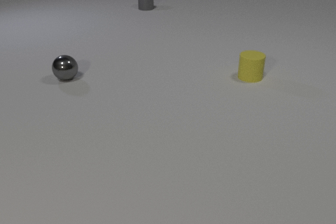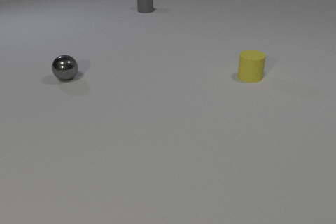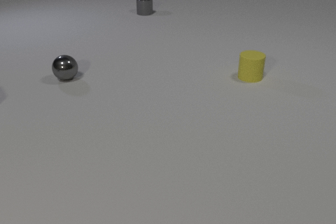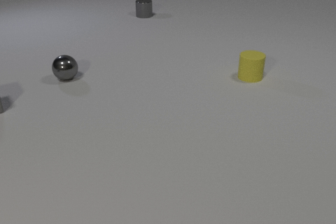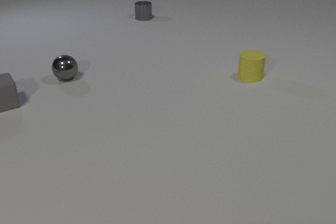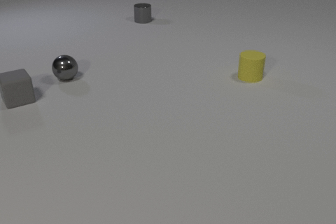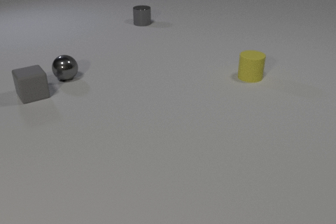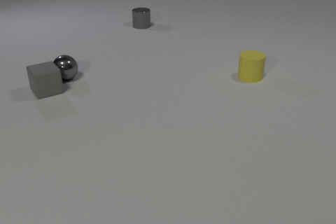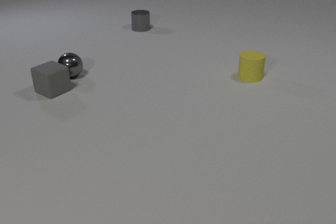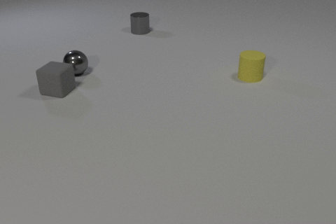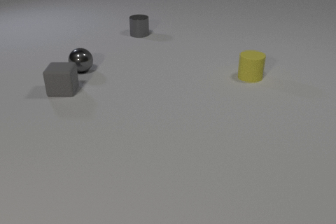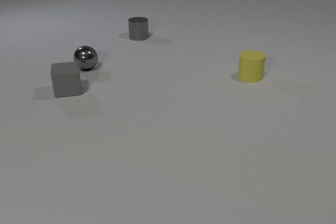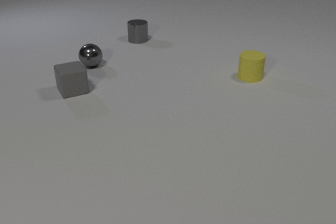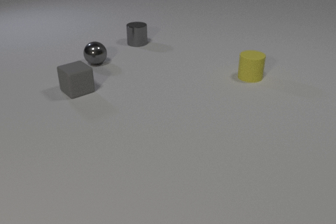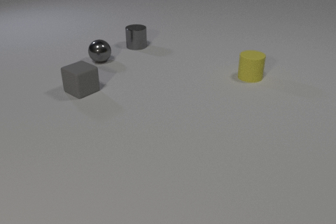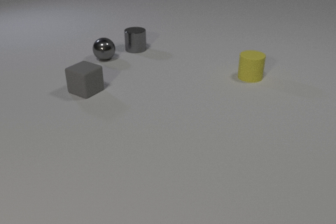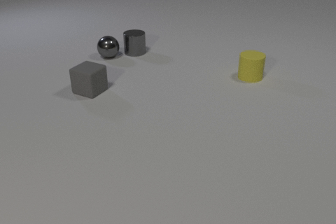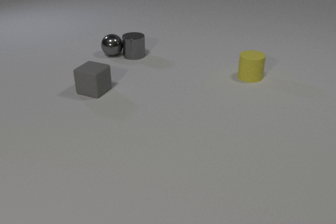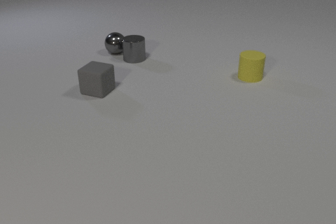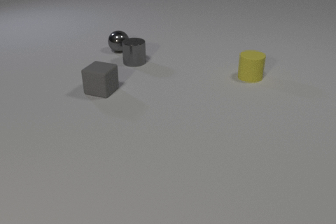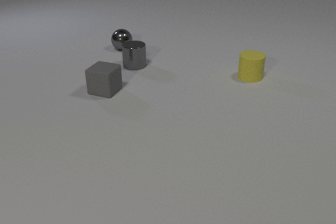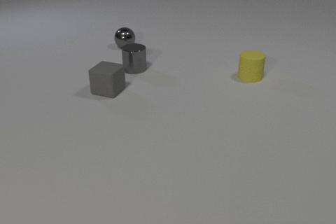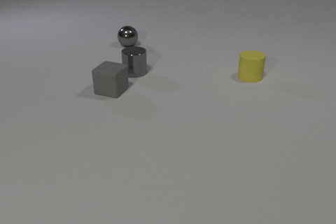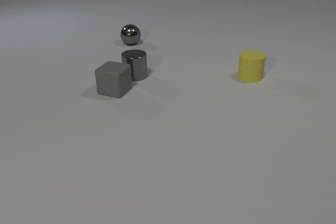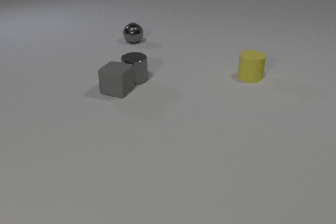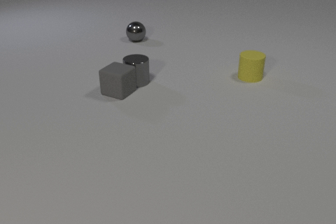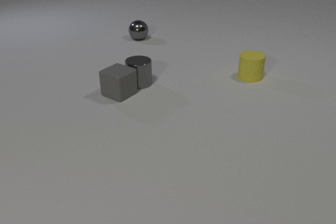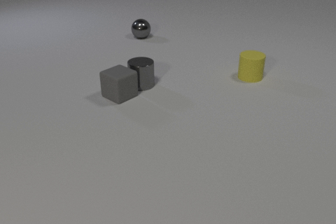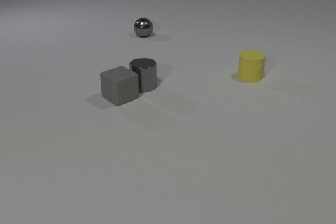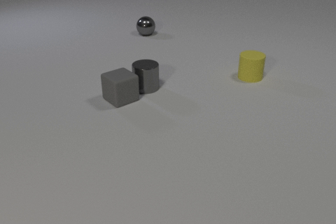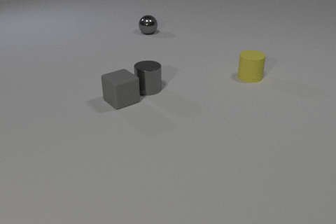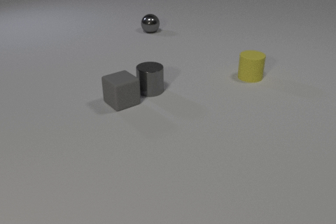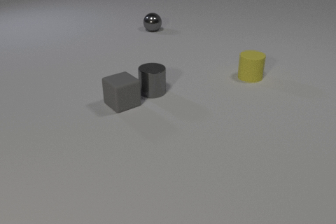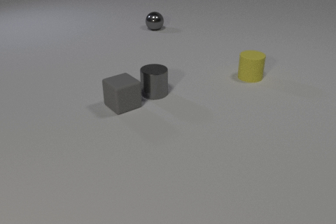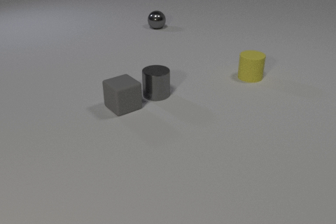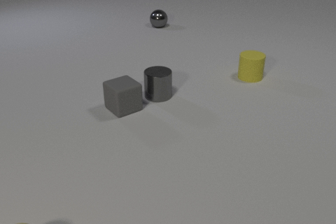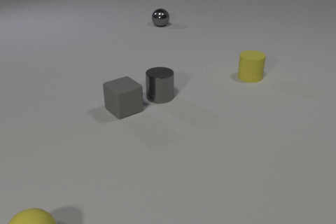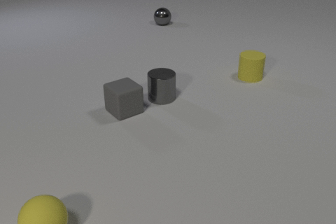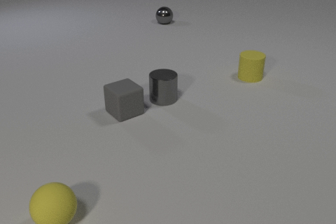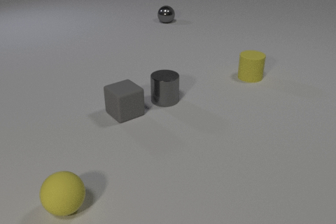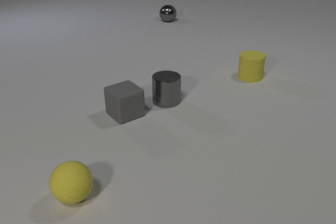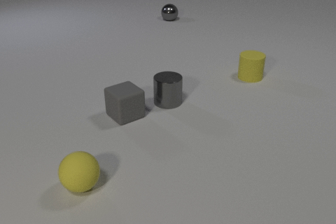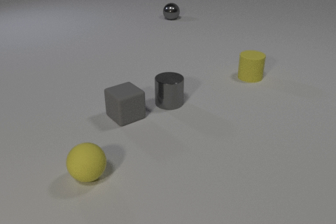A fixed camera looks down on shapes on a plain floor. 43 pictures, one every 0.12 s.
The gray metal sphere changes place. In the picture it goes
away from the camera.
The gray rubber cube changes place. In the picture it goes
to the right.
0.00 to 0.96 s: The gray rubber cube comes in at the left edge, slides to the right. The gray metal sphere rolls away from the camera and to the right. The gray metal cylinder slides toward the camera. The gray rubber cube and the gray metal sphere collide.
0.96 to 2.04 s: The gray rubber cube slides to the right, spins counterclockwise seen from above by about 105 degrees, its near face sliding to the right. The gray metal sphere rolls away from the camera and to the right. The gray metal cylinder slides toward the camera. The gray metal sphere and the gray metal cylinder collide.
2.04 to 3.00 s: The gray rubber cube slides to the right. The gray metal sphere rolls away from the camera and to the right. The gray metal cylinder slides toward the camera. The gray rubber cube and the gray metal cylinder collide.
3.00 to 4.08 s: The gray rubber cube slides toward the camera, spins clockwise seen from above by about 30 degrees, its near face sliding to the left. The gray metal sphere rolls away from the camera and to the right. The gray metal cylinder slides toward the camera and to the right.
4.08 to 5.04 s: The gray rubber cube slides toward the camera. The gray metal sphere rolls away from the camera and to the right. The gray metal cylinder slides toward the camera and to the right. The yellow rubber sphere comes in at the bottom edge, rolls away from the camera and to the right.
What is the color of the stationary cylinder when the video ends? yellow.
Are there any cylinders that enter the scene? no.
What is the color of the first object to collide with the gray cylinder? gray.
